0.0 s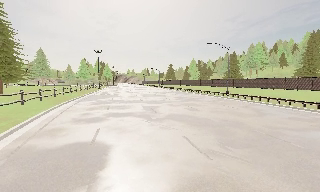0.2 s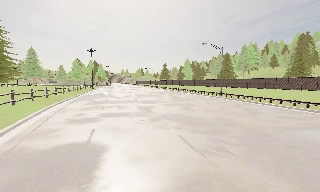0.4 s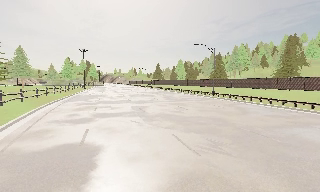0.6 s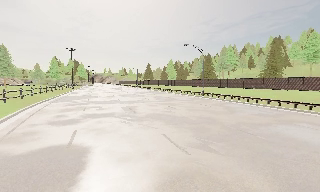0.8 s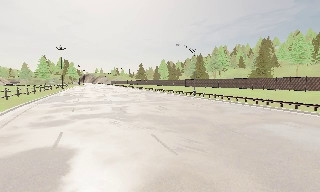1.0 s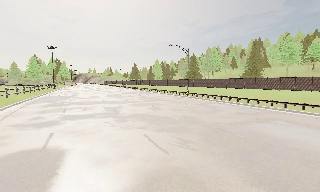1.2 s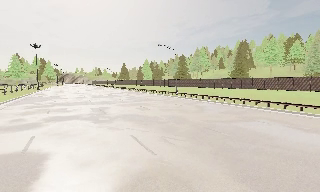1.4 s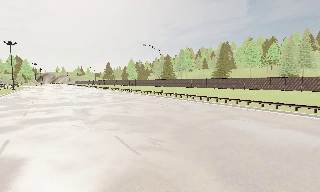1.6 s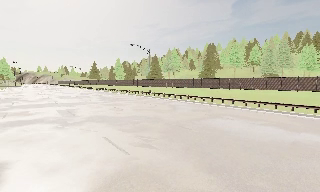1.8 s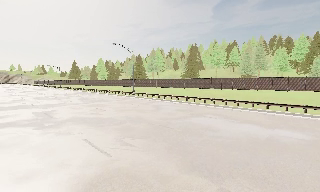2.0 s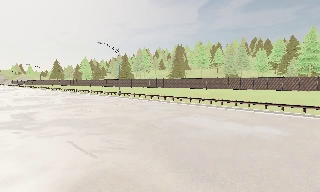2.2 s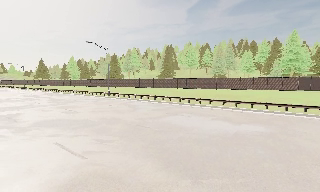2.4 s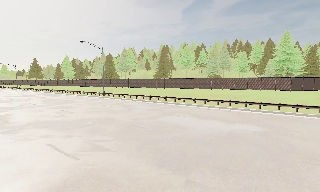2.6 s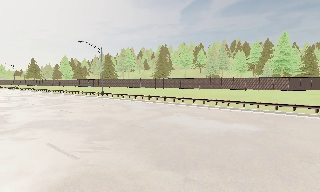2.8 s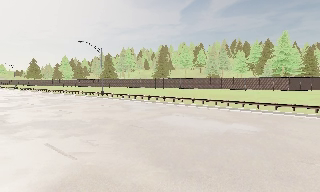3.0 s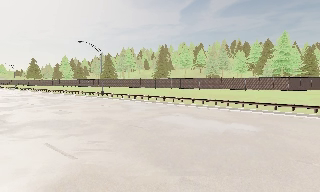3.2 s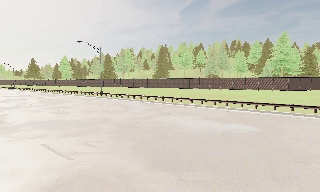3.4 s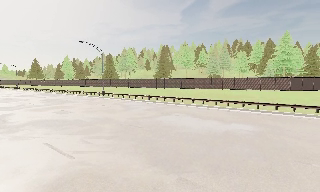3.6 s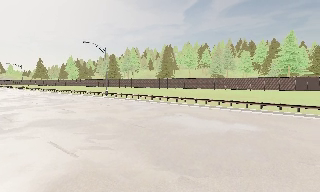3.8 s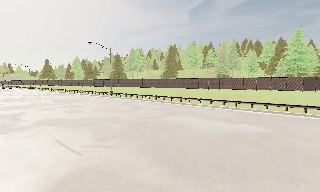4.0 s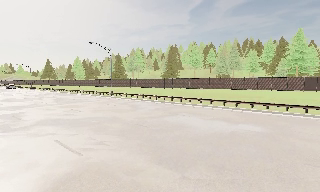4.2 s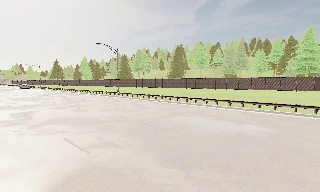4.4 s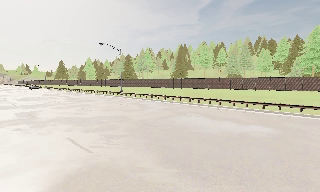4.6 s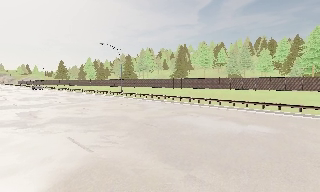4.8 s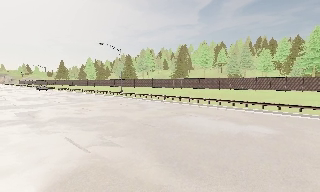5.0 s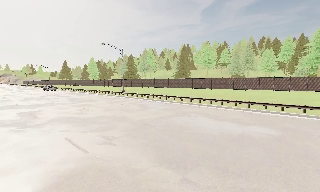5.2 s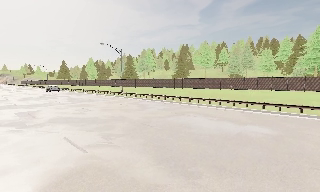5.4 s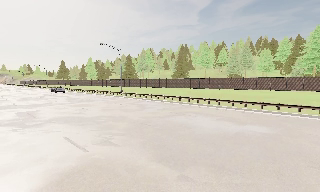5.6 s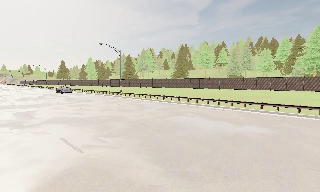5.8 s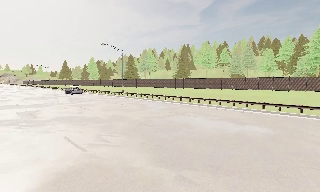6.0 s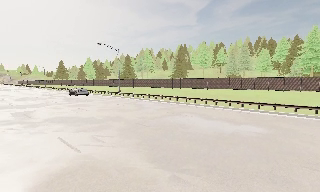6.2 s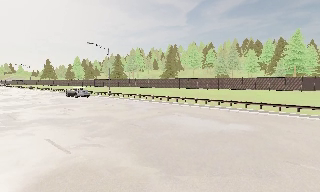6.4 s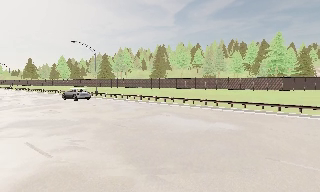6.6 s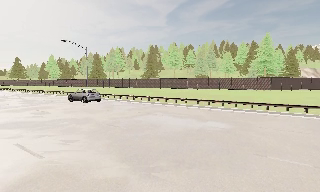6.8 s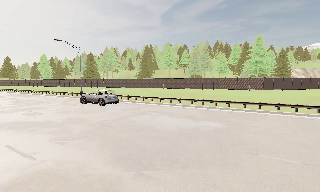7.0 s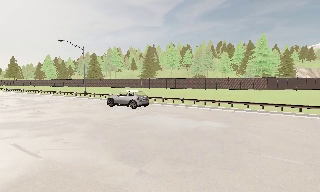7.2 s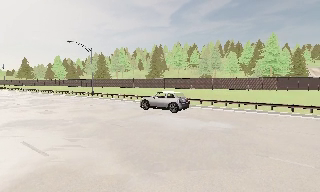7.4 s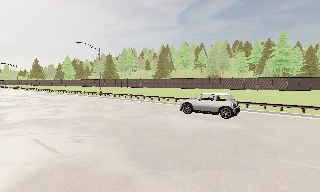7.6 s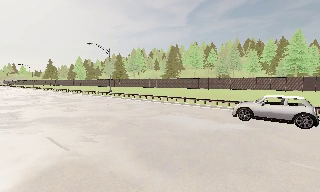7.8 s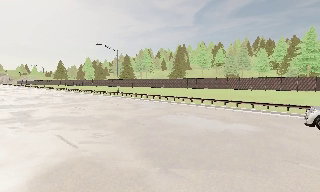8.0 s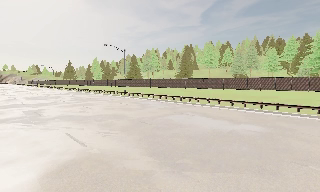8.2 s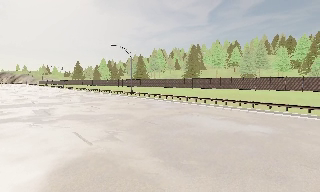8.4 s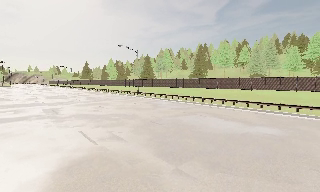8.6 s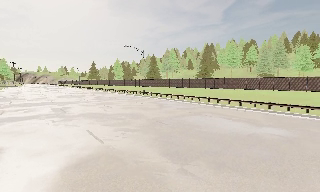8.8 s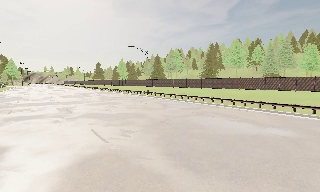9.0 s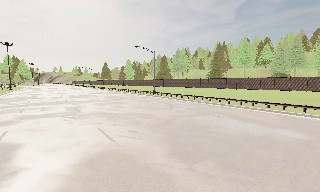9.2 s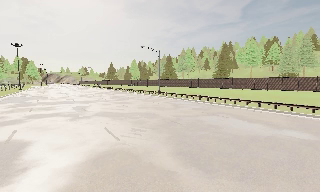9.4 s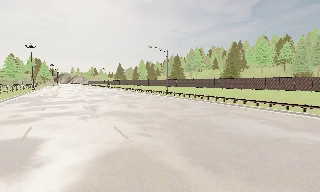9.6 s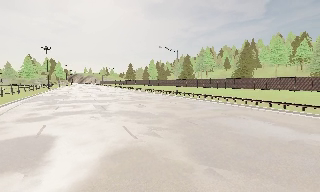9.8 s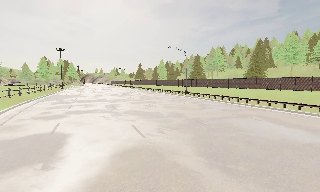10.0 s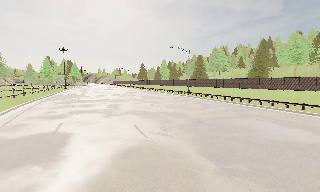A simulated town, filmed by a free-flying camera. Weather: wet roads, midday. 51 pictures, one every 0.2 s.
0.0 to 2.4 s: The scene slides to the left, as the camera pans about 40 degrees to its right.
2.4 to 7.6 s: The camera travels to its right, about 1 m.
7.6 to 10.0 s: The camera swings to its left by about 30 degrees, and the scene slides to the right.
The film runs backward here.
